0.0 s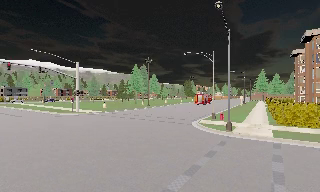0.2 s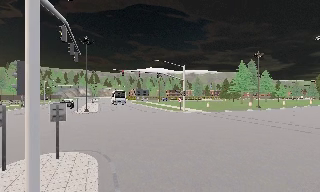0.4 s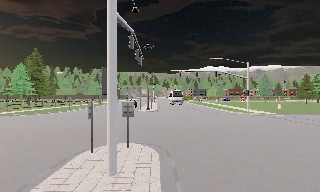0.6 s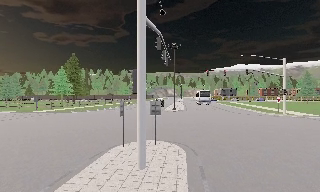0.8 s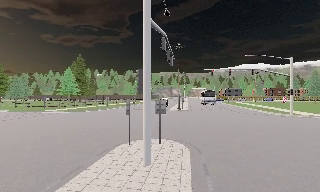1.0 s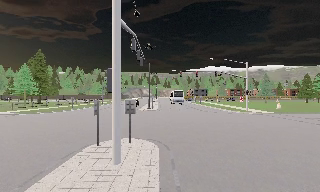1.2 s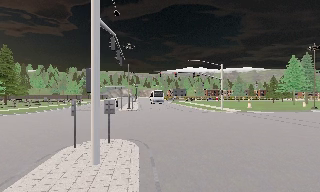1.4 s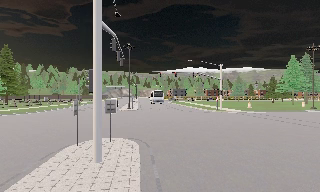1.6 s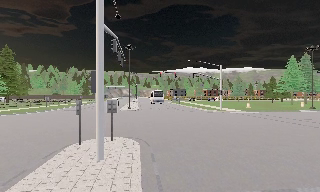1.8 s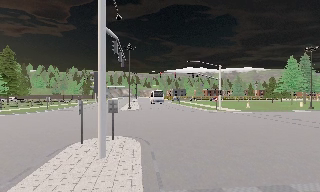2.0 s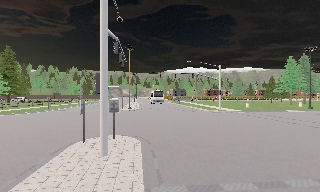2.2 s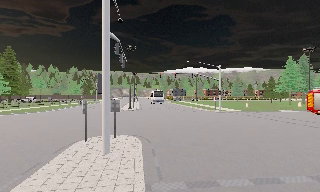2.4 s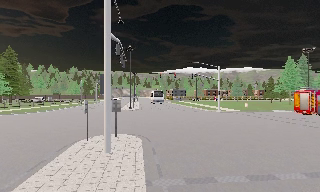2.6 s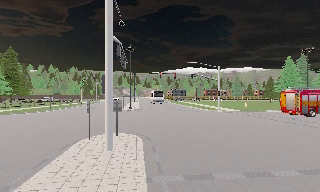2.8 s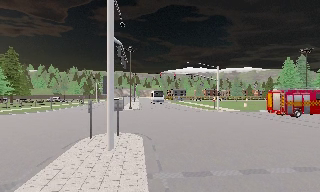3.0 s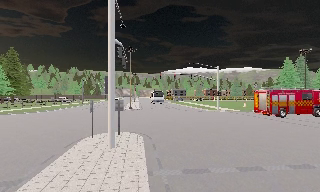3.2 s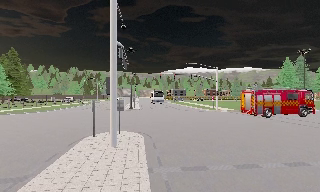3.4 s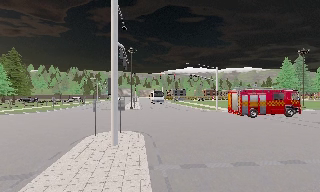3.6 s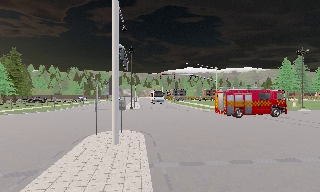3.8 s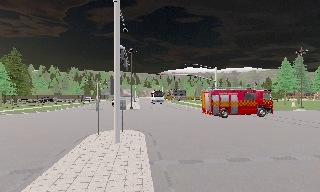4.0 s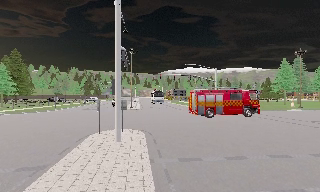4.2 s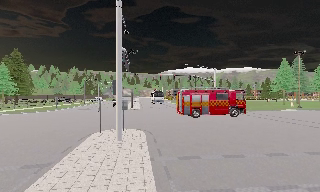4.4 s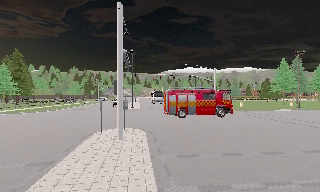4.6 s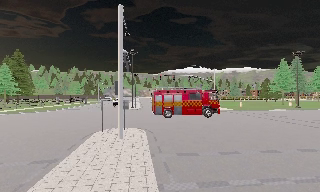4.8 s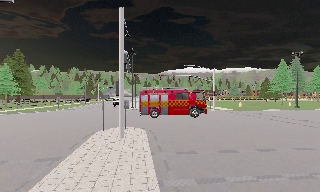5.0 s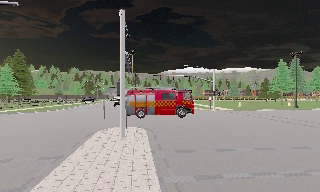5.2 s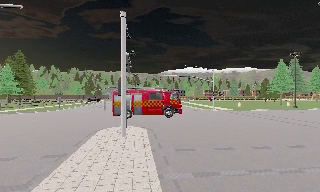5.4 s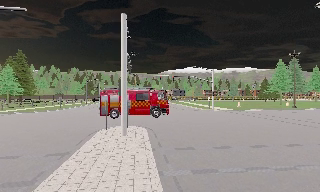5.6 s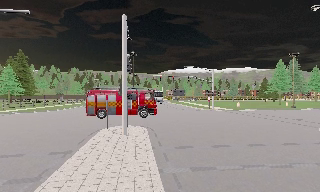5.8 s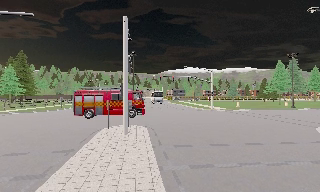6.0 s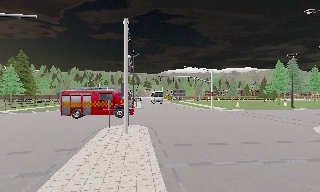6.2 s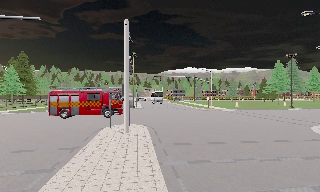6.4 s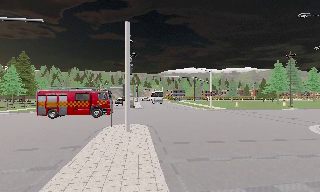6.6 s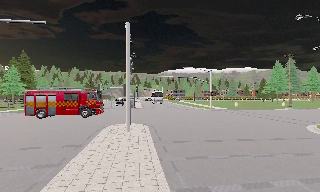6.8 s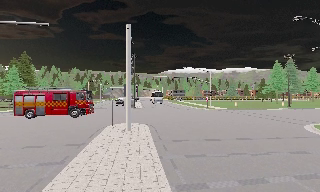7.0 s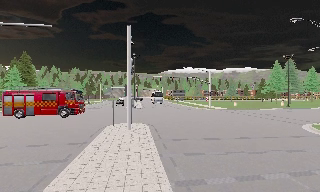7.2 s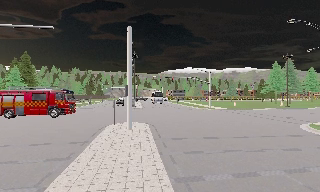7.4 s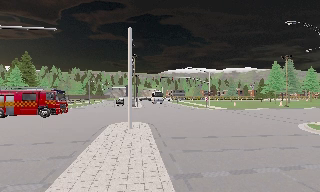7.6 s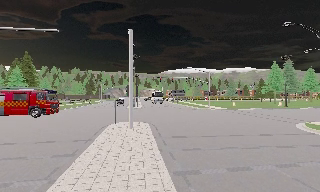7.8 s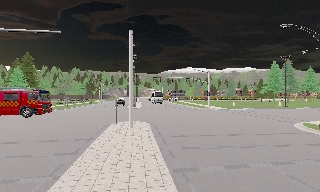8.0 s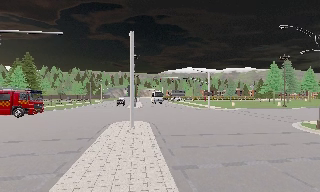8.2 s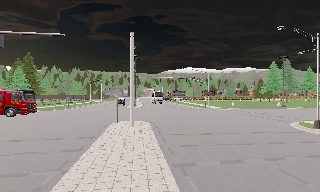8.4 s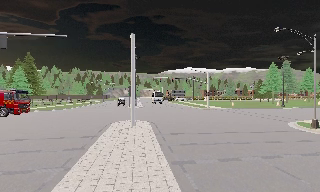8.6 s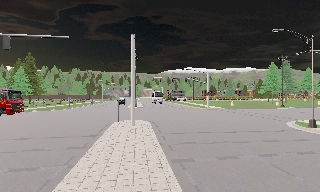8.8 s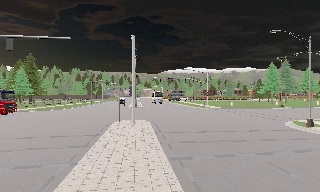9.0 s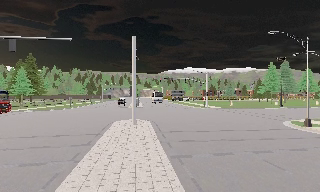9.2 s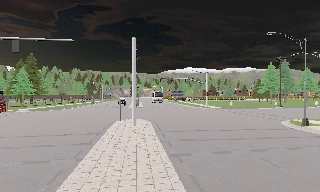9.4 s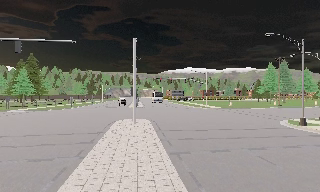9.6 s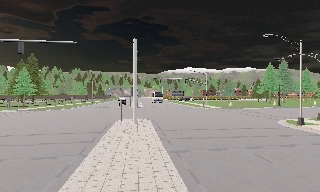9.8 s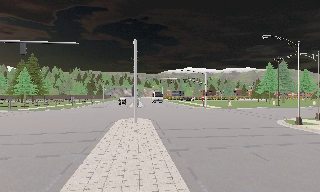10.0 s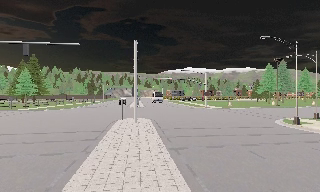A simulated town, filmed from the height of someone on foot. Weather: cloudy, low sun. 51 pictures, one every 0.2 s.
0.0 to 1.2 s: The scene slides to the right, as the camera pans about 50 degrees to its left. It travels backward, about 1 m.
1.2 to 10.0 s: The camera travels backward, about 9 m, so what stands in front gets smaller.
The film runs backward here.
